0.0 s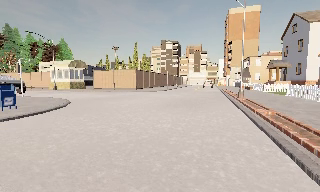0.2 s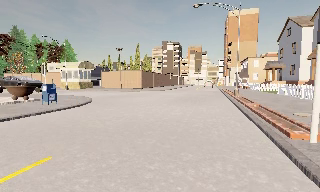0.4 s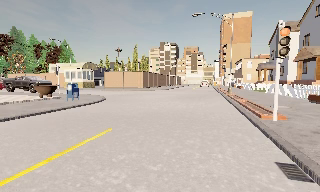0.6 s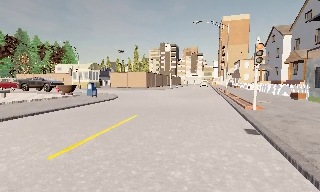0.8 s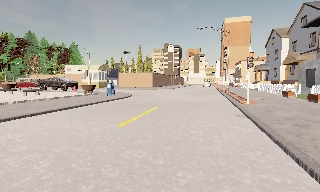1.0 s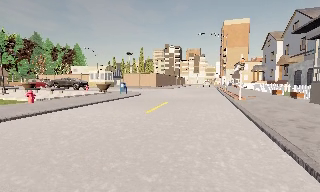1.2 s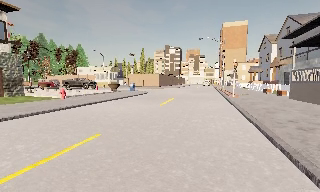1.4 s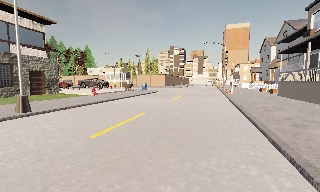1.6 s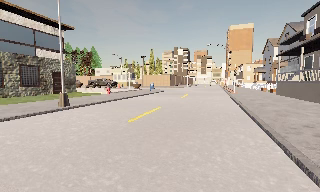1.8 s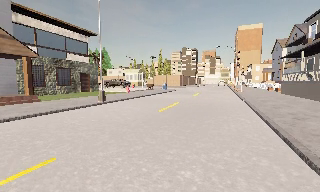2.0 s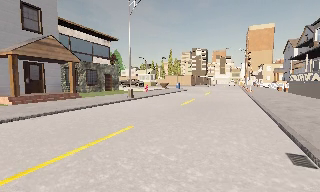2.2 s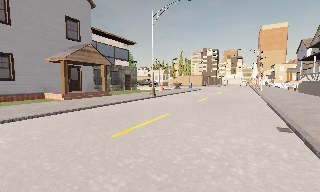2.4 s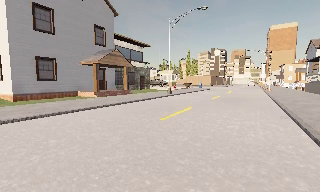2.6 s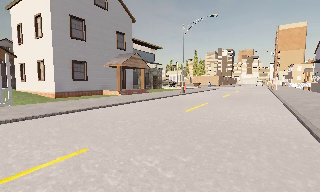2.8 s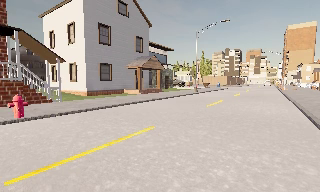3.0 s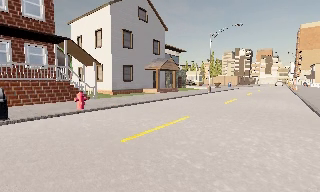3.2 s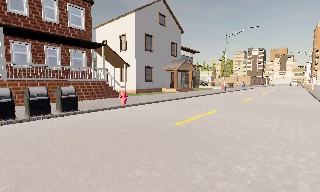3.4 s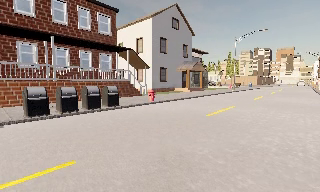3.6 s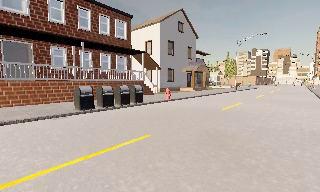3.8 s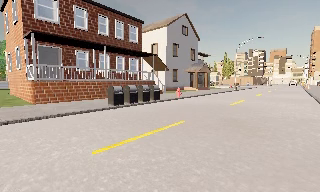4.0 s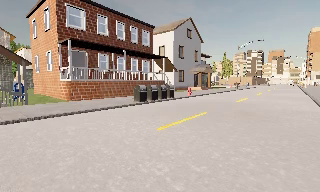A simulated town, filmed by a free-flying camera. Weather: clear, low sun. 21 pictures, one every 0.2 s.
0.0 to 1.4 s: The camera travels backward, about 15 m, so what stands in front gets smaller.
1.4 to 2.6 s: The camera swings to its left by about 15 degrees, and the scene slides to the right. It travels backward and to its left, about 12 m, so what stands in front gets smaller.
2.6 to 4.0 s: The camera travels backward and to its left, about 13 m, so what stands in front gets smaller.
The film runs backward here.
